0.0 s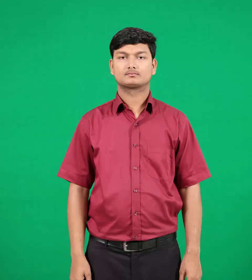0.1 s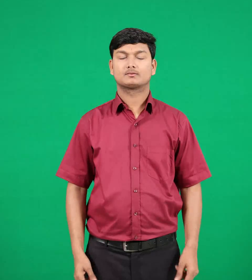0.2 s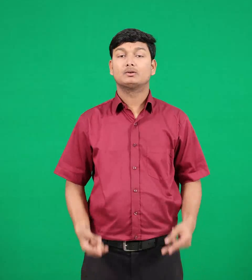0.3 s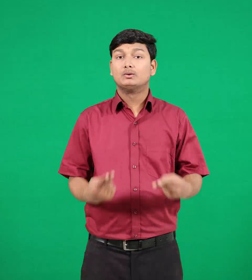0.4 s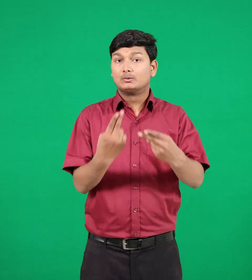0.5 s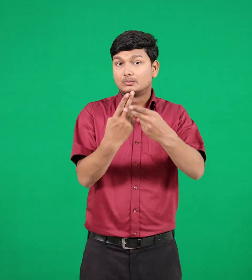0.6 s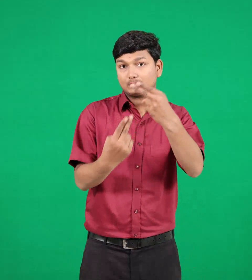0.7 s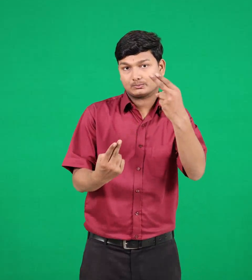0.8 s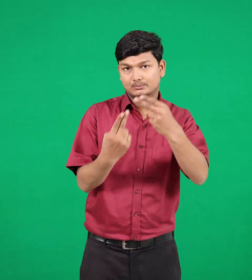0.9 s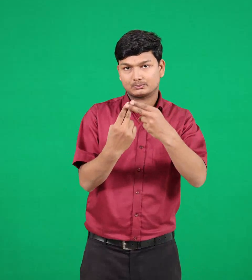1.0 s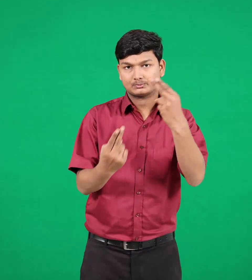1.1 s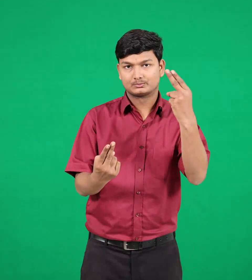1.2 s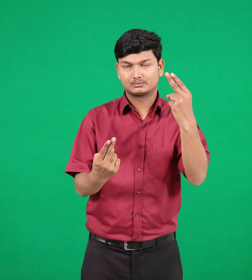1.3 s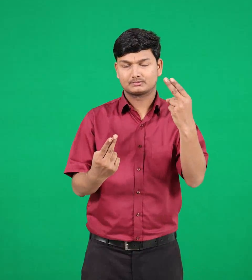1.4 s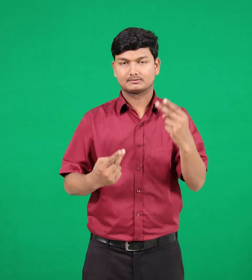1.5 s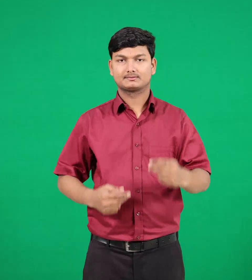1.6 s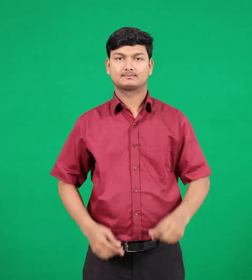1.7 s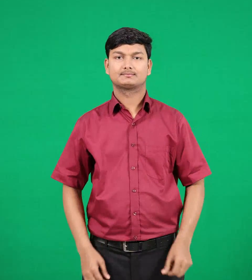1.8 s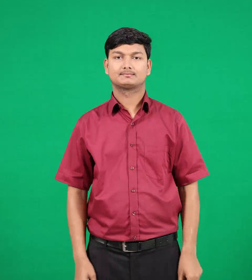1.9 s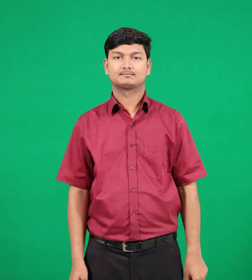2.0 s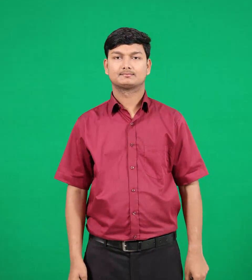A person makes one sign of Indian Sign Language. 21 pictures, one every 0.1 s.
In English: story
